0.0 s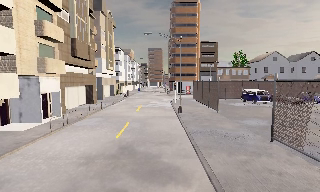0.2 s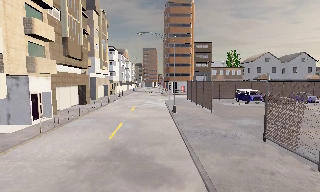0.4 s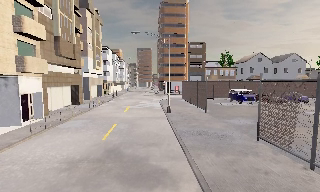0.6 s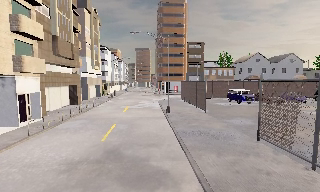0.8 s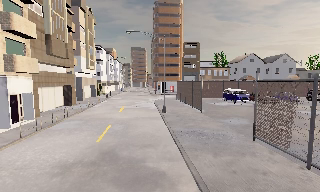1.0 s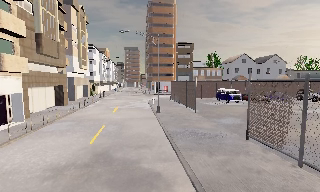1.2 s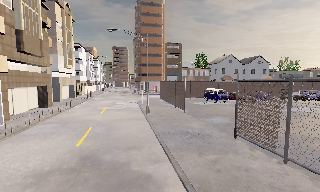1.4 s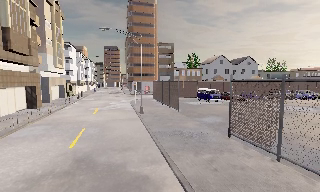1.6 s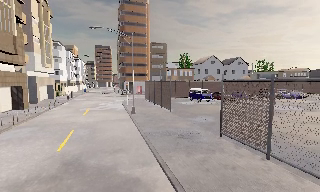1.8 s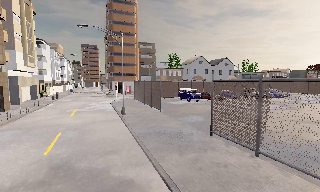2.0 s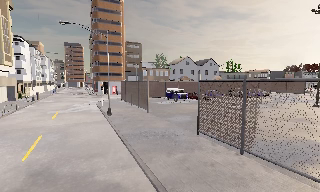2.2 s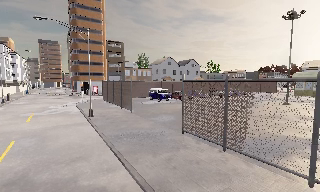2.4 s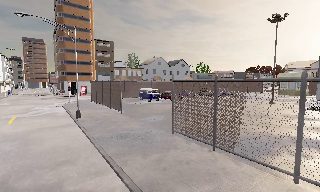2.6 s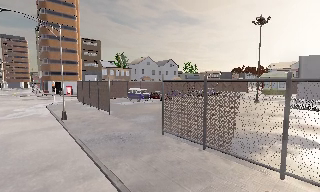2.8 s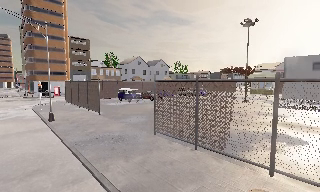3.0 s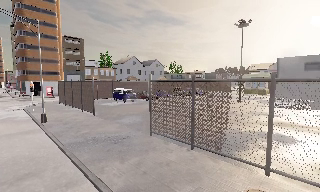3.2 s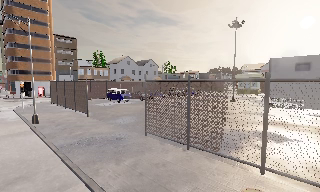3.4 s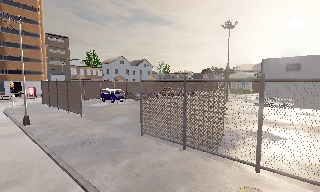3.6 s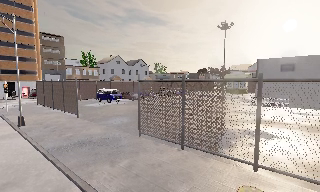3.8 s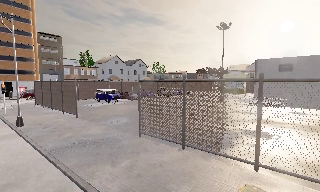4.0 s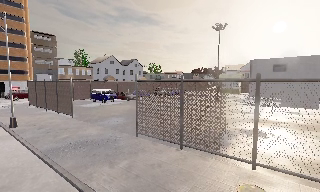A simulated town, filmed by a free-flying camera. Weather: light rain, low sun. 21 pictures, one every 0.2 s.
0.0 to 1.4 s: The camera swings to its right by about 15 degrees, and the scene slides to the left. It travels forward, about 0.5 m, so what stands in front looms larger.
1.4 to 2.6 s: The camera swings to its right by about 25 degrees, and the scene slides to the left.
2.6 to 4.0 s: The camera pans to its right, which is clockwise from overhead, by about 15 degrees. It travels to its left, about 0.5 m.
The film runs forward here.
